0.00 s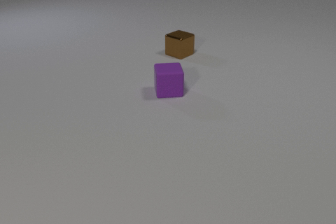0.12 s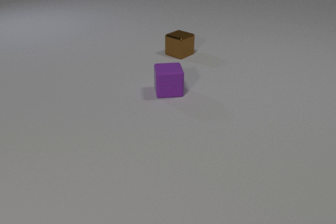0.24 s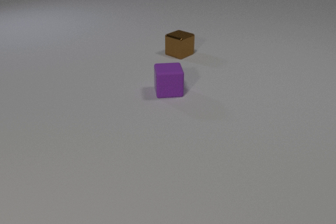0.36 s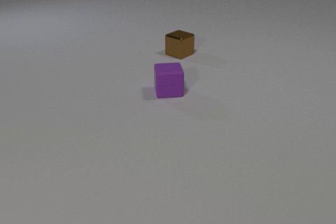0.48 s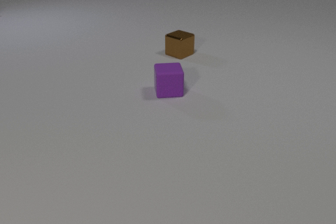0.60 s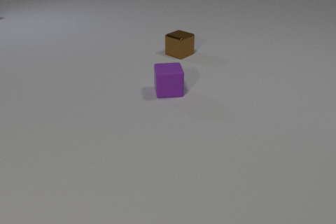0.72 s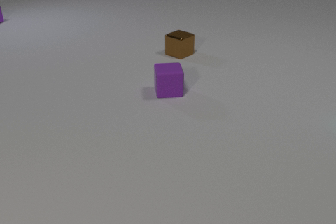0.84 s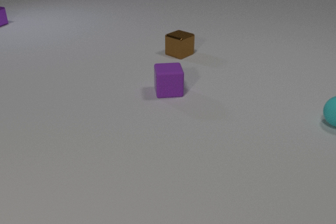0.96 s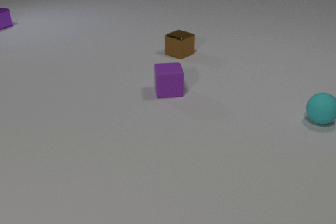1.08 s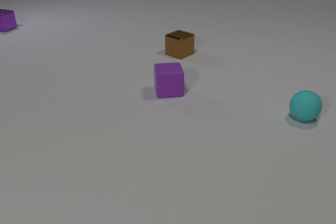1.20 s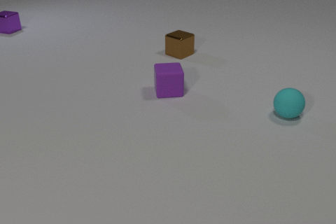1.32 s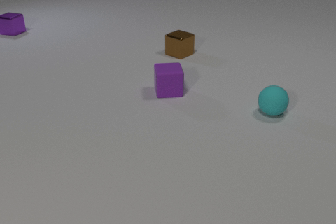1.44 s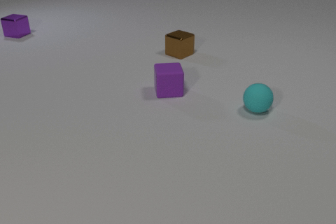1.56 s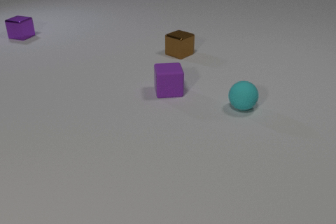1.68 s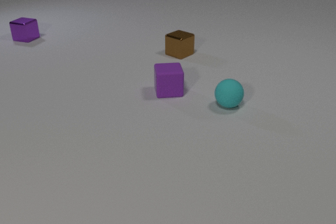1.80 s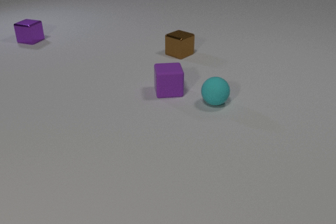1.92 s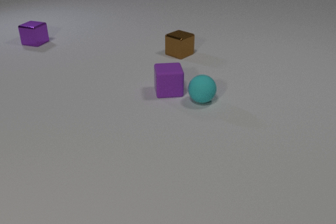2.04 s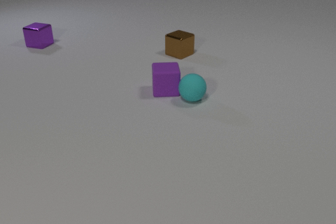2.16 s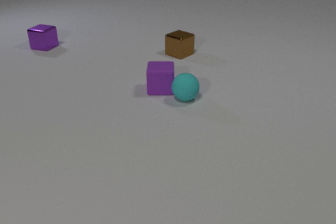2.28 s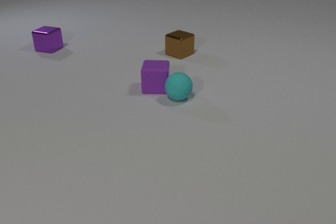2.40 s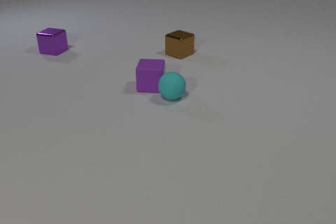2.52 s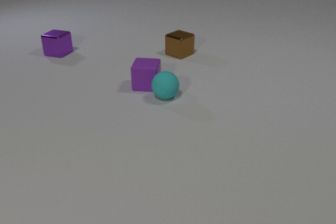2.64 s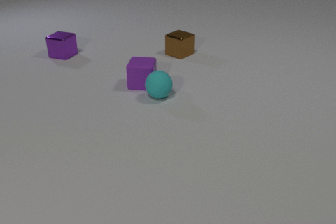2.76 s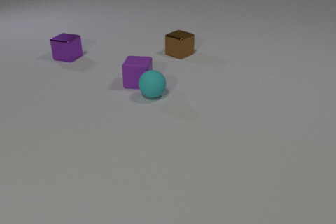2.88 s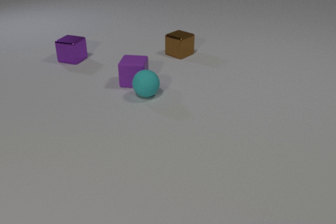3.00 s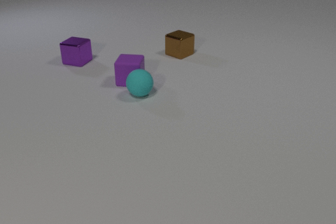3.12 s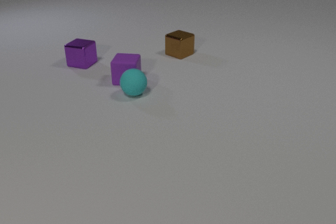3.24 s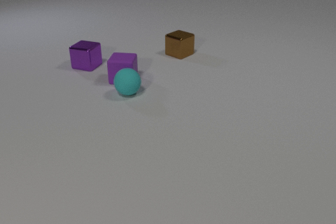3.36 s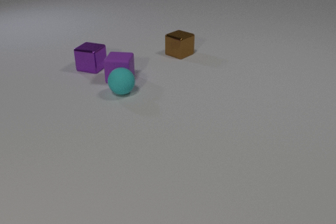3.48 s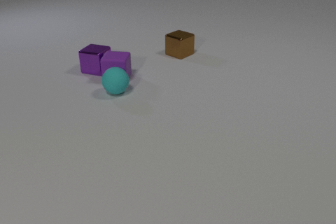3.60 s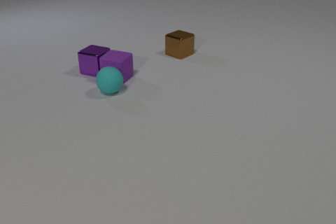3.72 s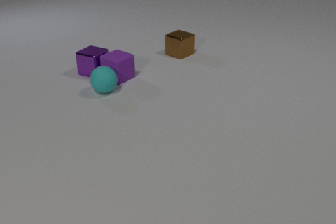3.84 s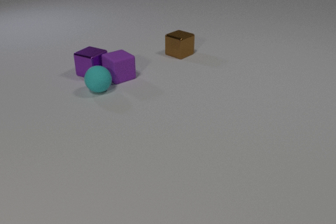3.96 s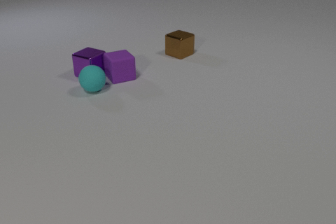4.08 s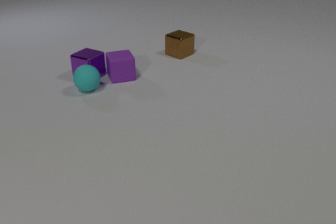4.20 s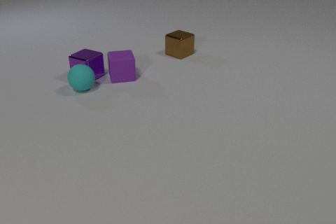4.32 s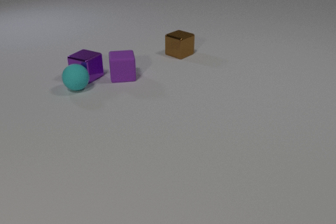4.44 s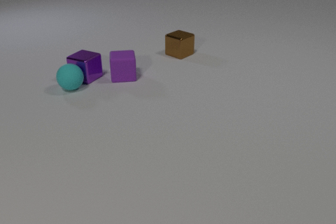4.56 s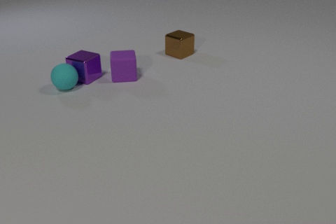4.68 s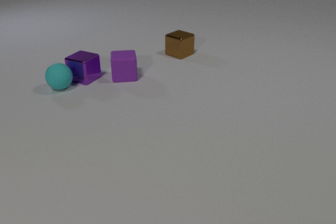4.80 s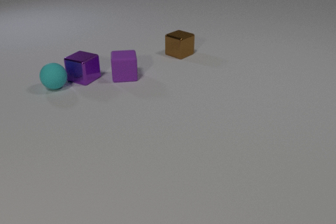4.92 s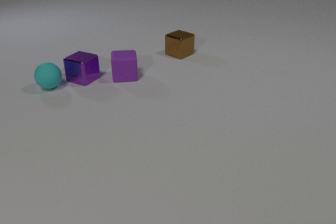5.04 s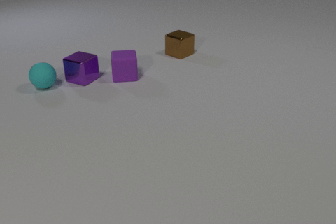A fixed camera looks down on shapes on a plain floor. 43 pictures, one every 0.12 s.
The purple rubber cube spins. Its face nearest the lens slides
to the left.
The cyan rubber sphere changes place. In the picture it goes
to the left.
0.00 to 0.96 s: The cyan rubber sphere comes in at the right edge, rolls to the left. The purple metal cube comes in at the left edge, slides toward the camera and to the right.
0.96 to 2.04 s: The cyan rubber sphere rolls to the left. The purple metal cube slides toward the camera and to the right. The cyan rubber sphere and the purple rubber cube collide.
2.04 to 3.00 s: The cyan rubber sphere rolls to the left. The purple rubber cube slides to the left and away from the camera. The purple metal cube slides toward the camera and to the right.
3.00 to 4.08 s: The cyan rubber sphere rolls to the left. The purple rubber cube slides away from the camera and to the left, spins clockwise seen from above by about 60 degrees, its near face sliding to the left. The purple metal cube slides toward the camera. The purple rubber cube and the purple metal cube collide.
4.08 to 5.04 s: The cyan rubber sphere rolls to the left and away from the camera. The purple metal cube slides toward the camera and to the left. The cyan rubber sphere and the purple metal cube collide.
What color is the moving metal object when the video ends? purple.
What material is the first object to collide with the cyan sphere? rubber.
What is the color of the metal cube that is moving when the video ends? purple.
